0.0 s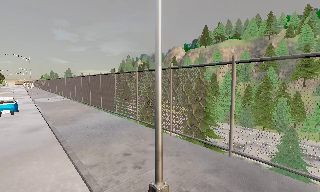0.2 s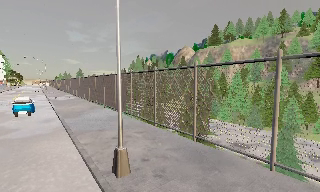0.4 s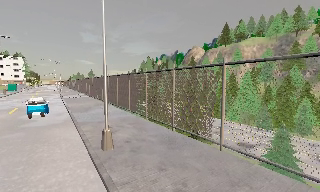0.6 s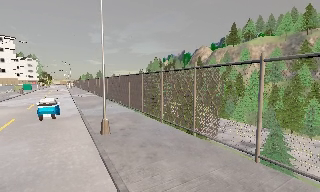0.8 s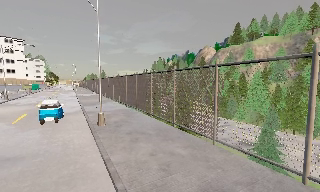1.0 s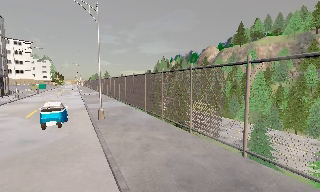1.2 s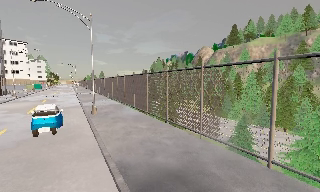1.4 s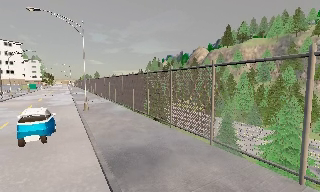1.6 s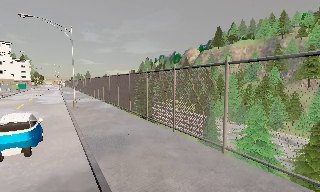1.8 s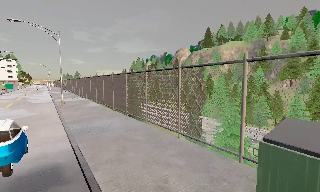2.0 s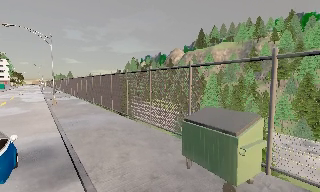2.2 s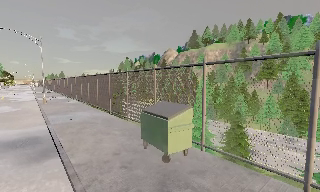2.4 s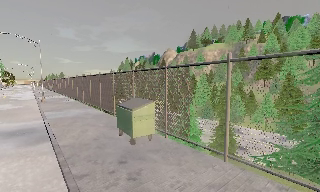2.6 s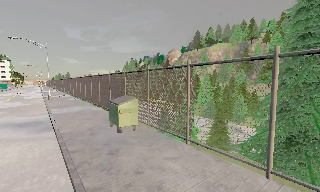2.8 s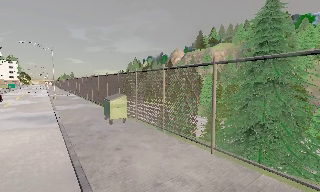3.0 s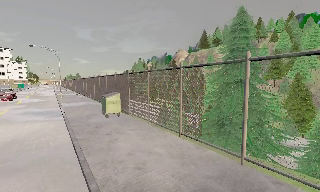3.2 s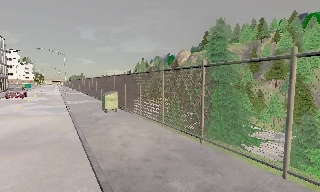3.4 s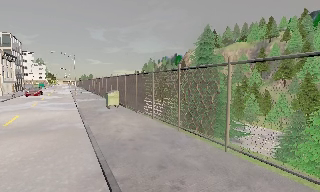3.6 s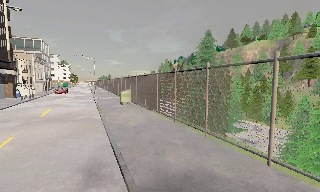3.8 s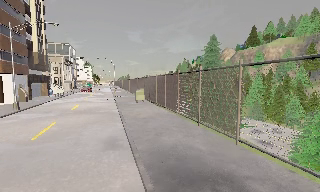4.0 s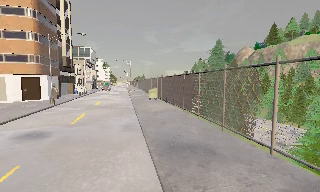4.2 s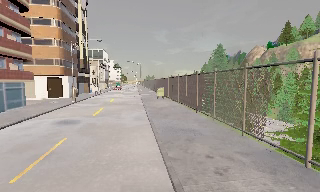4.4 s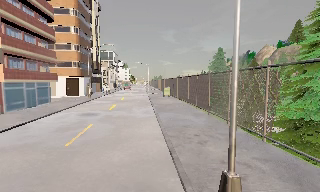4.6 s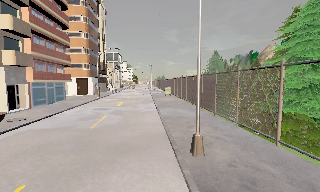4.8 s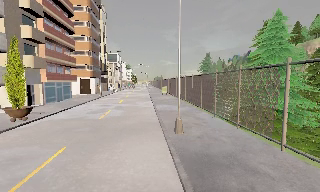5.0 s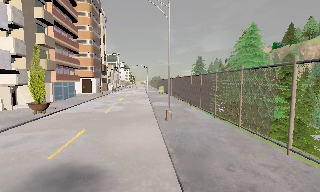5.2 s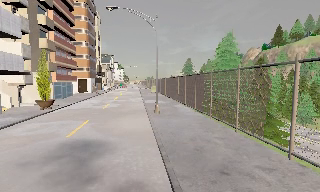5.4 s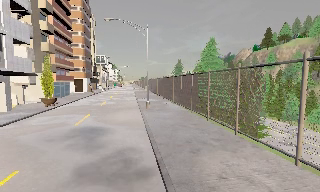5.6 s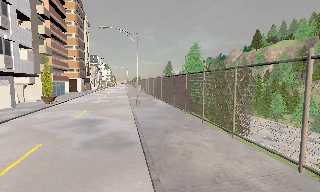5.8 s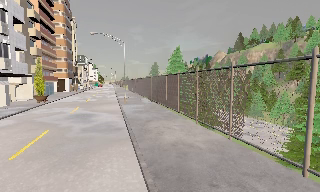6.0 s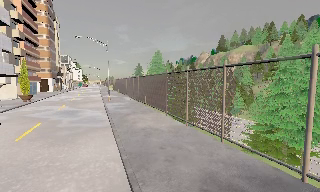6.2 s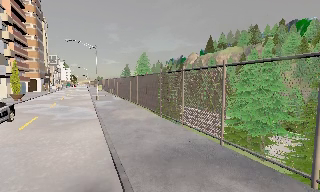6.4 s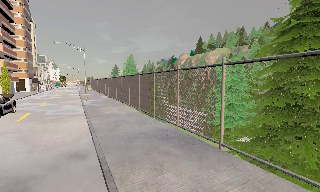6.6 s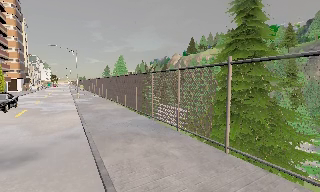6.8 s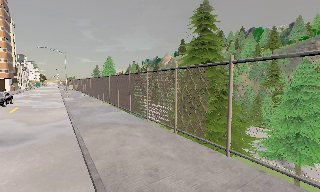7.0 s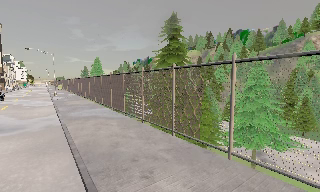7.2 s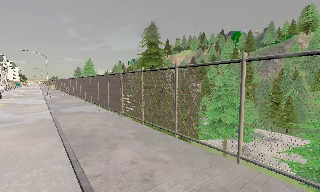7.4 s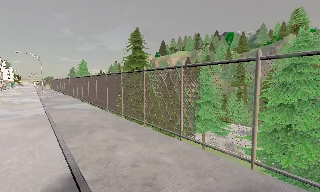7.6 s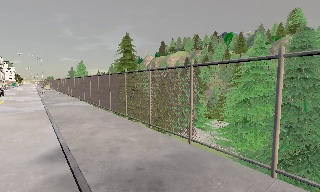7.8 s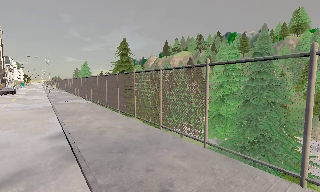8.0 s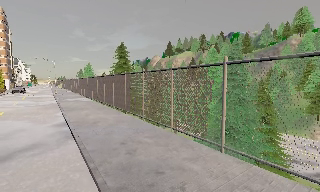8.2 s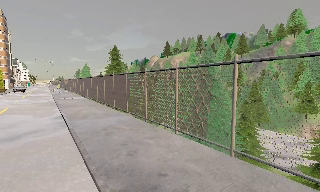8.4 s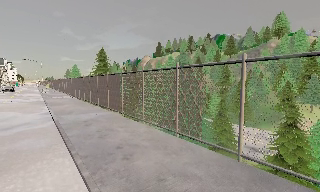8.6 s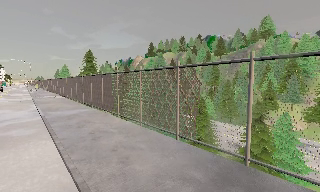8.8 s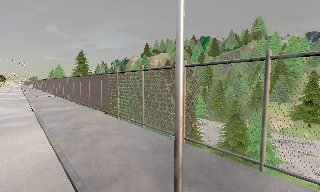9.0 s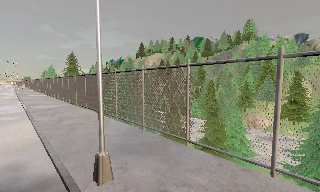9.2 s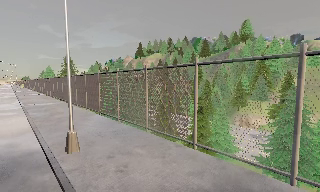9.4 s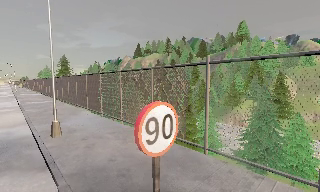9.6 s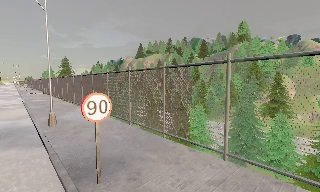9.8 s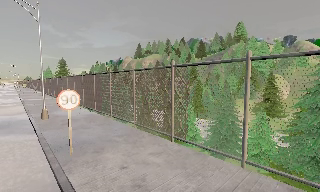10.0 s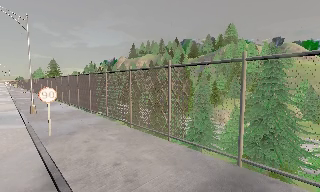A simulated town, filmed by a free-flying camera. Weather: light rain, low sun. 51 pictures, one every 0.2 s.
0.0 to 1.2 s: The camera pans to its left, which is counterclockwise from overhead, by about 10 degrees. It travels backward and to its right, about 11 m, so what stands in front gets smaller.
1.2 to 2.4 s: The camera travels backward and to its right, about 11 m, so what stands in front gets smaller.
2.4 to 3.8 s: The camera pans to its left, which is counterclockwise from overhead, by about 20 degrees. It travels backward and to its right, about 13 m, so what stands in front gets smaller.
3.8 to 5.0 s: The camera pans to its left, which is counterclockwise from overhead, by about 10 degrees. It travels backward, about 14 m, so what stands in front gets smaller.
5.0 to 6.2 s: The camera pans to its right, which is clockwise from overhead, by about 20 degrees. It travels backward, about 13 m, so what stands in front gets smaller.
6.2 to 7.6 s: The camera swings to its right by about 15 degrees, and the scene slides to the left. It travels backward and to its right, about 16 m, so what stands in front gets smaller.
7.6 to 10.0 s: The camera travels backward and to its right, about 30 m, so what stands in front gets smaller.
The film runs backward here.
